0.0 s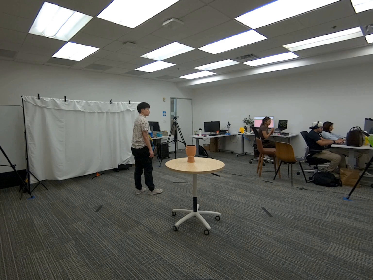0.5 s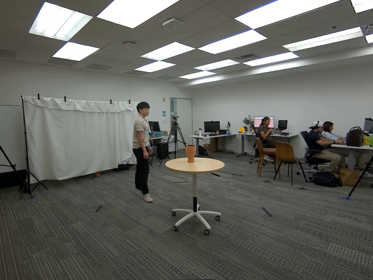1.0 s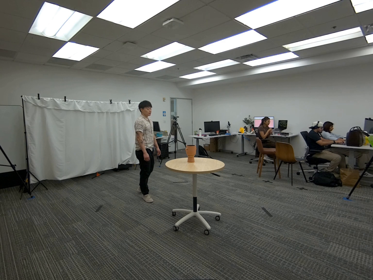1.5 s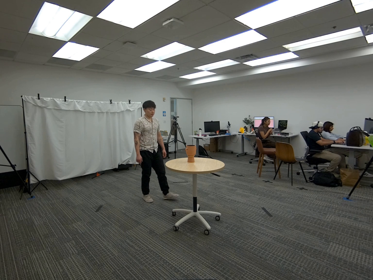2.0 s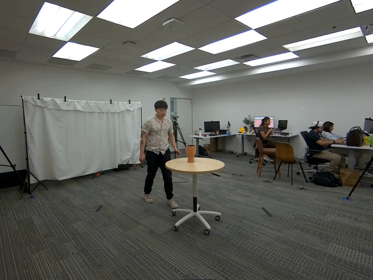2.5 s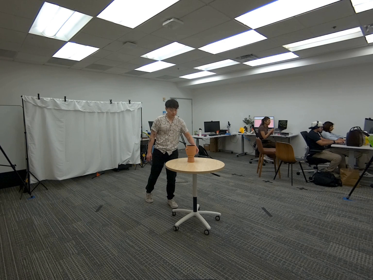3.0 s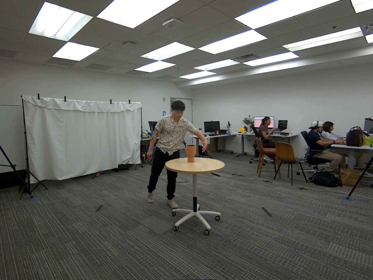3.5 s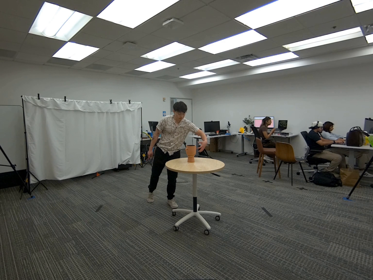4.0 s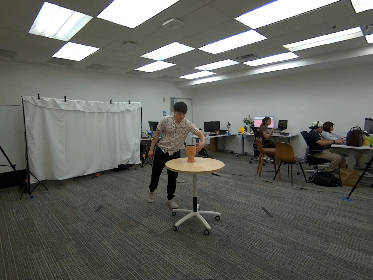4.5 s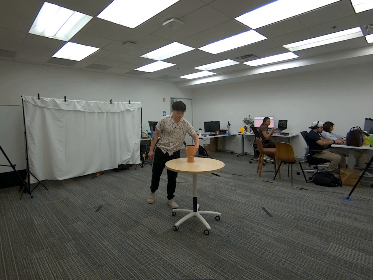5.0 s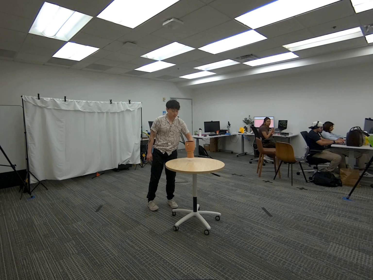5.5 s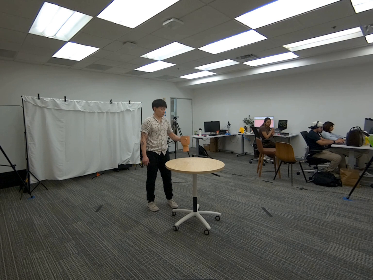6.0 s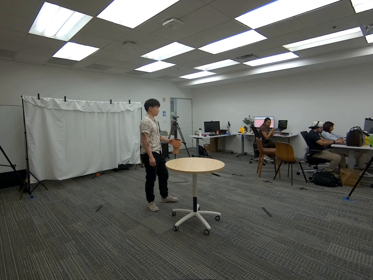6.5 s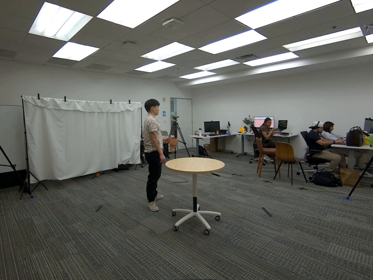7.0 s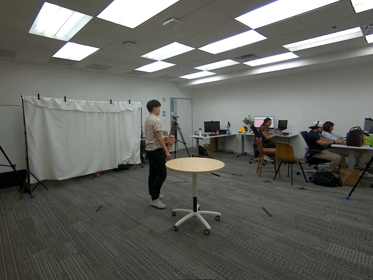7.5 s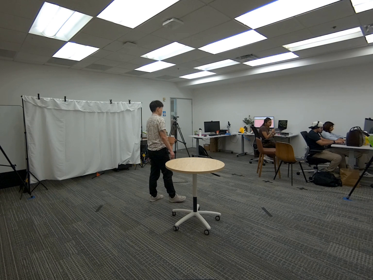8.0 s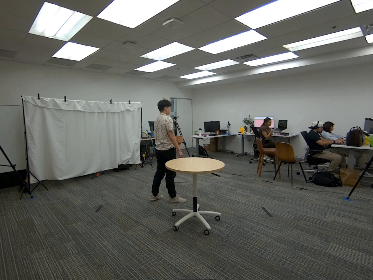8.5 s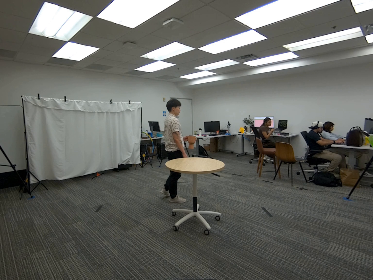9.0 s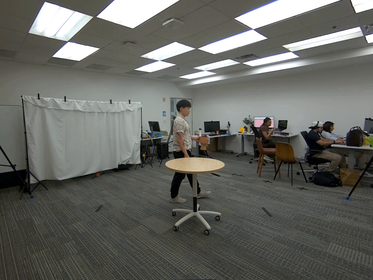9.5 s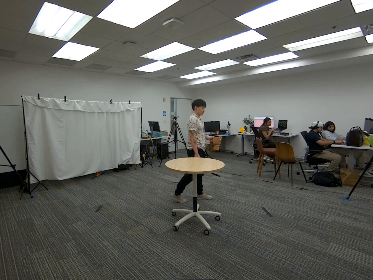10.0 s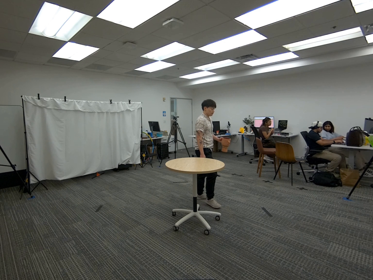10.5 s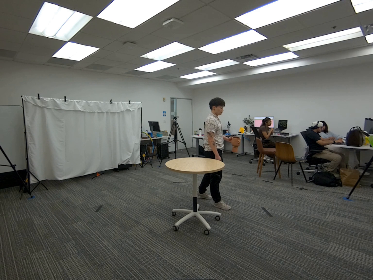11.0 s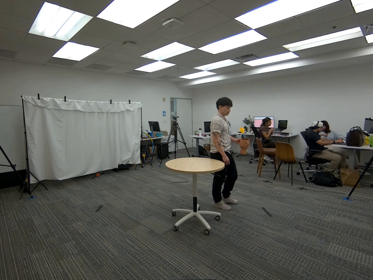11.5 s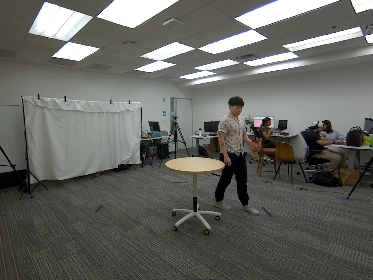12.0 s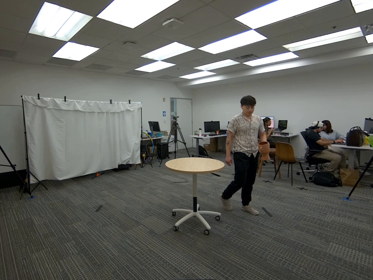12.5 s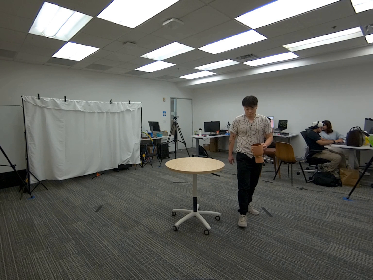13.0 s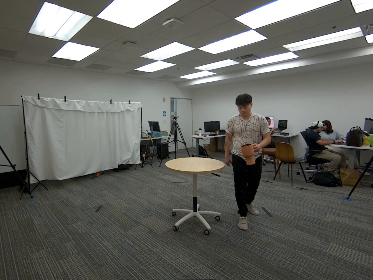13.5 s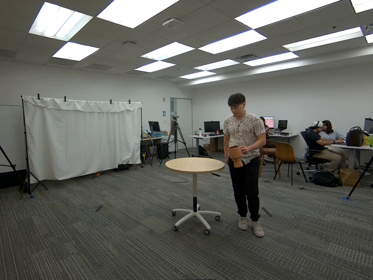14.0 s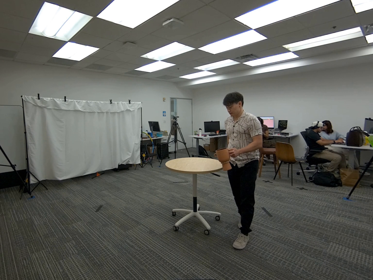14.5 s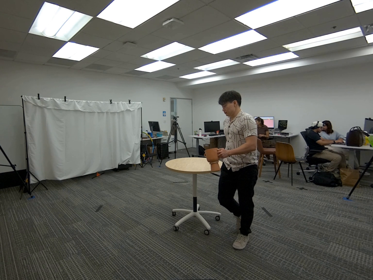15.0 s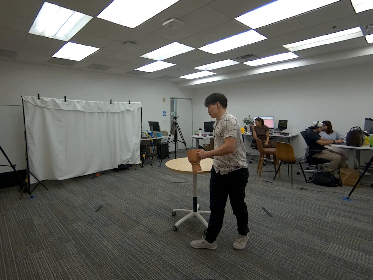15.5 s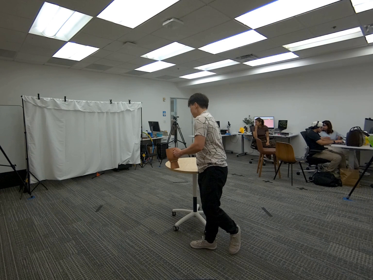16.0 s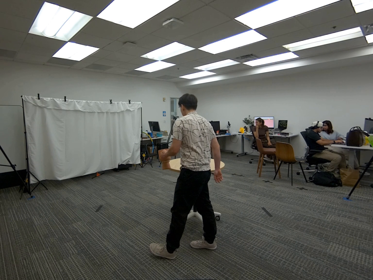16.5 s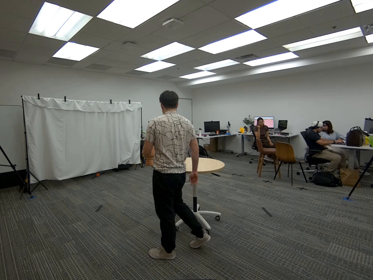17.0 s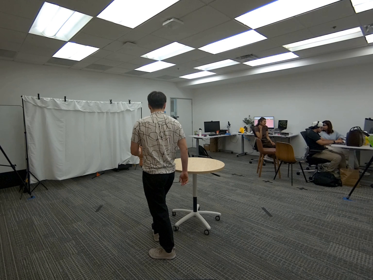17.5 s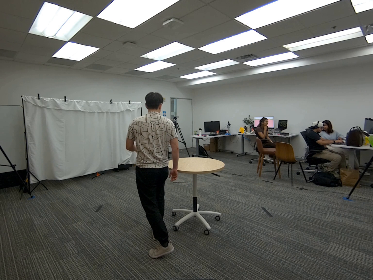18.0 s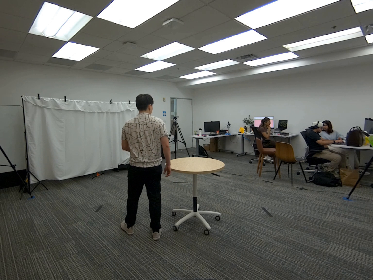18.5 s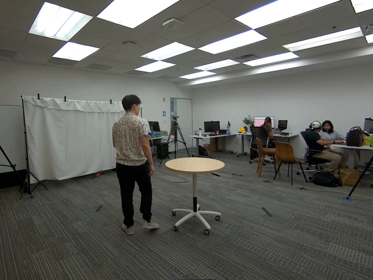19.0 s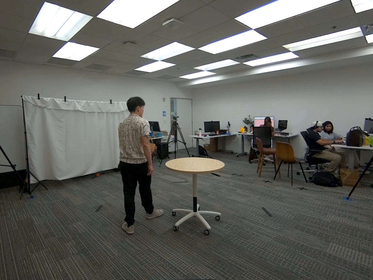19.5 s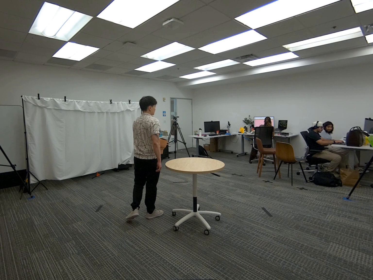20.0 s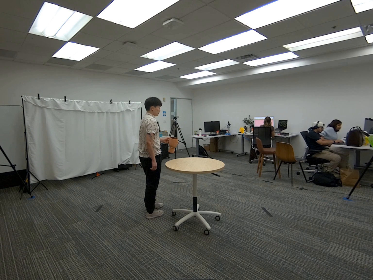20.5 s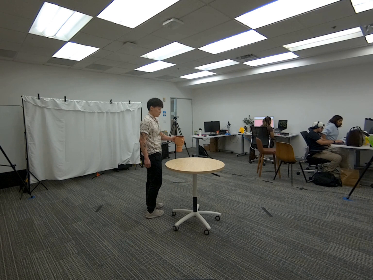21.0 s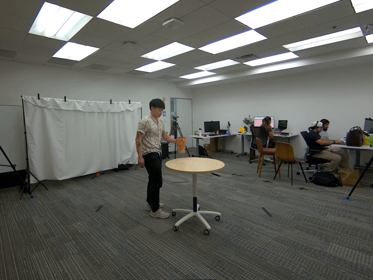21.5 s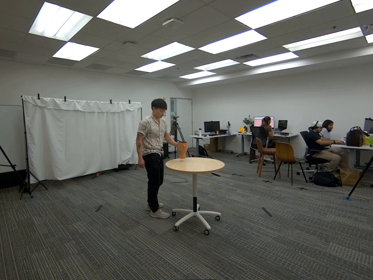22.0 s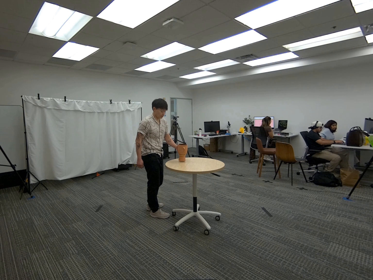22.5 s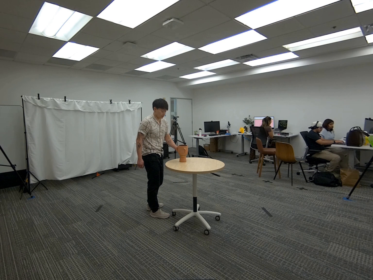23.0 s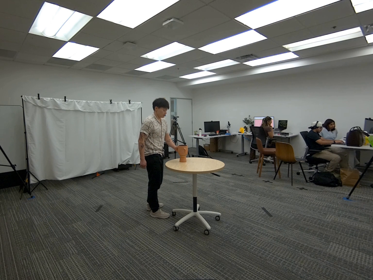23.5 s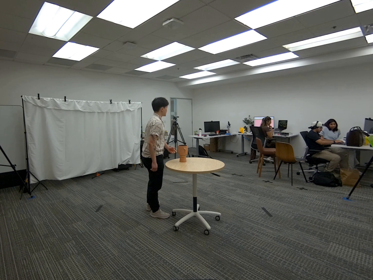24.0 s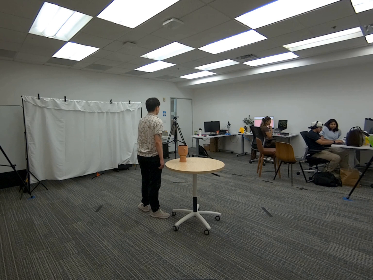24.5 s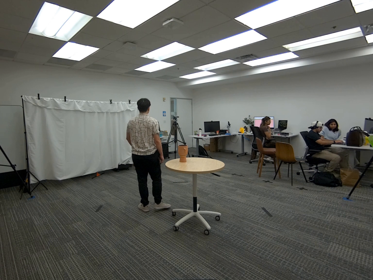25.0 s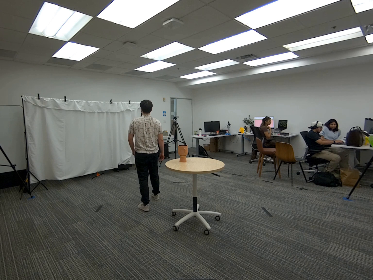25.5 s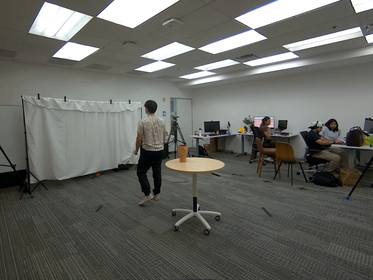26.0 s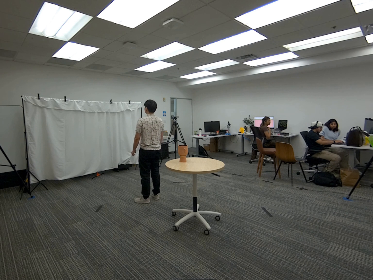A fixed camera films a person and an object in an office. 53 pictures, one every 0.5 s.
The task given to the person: Walk over to the ceramic vase on the round table and pick up the ceramic vase using your left hand from one of the handles and walk within the bounding area holding the ceramic vase infront of you. Place on the round table when complete.
